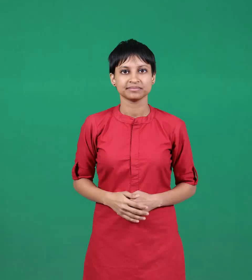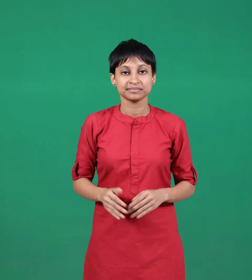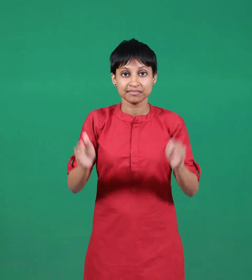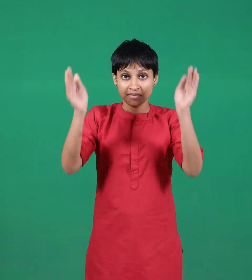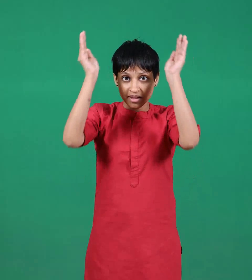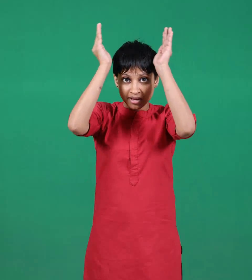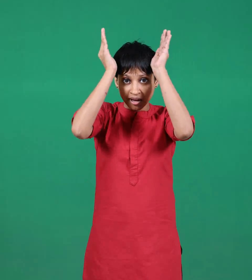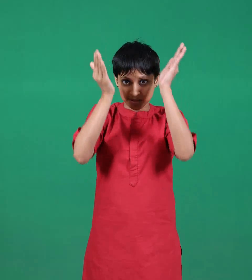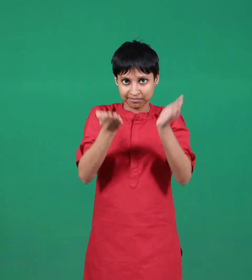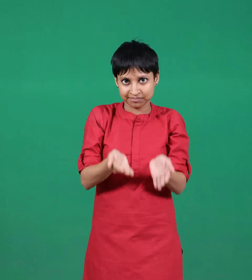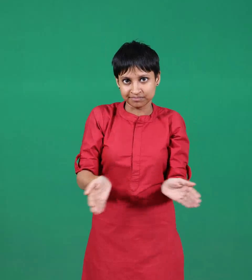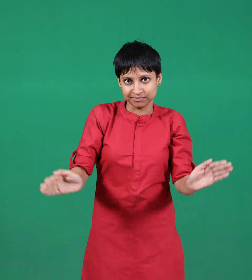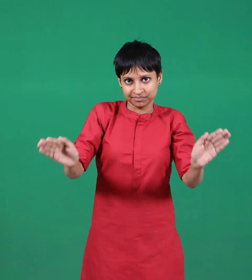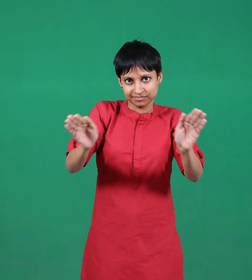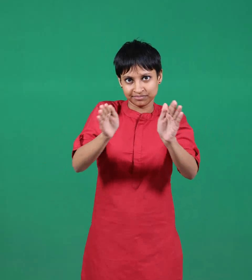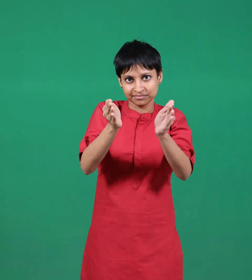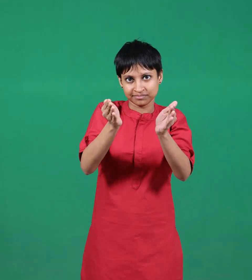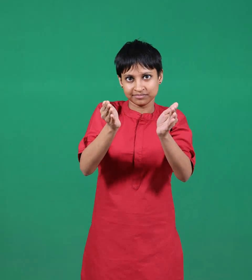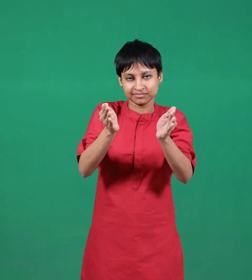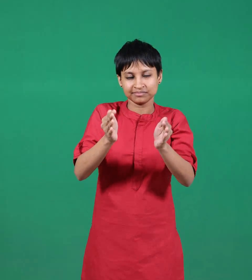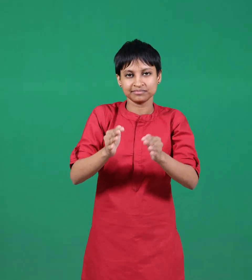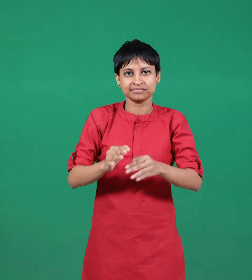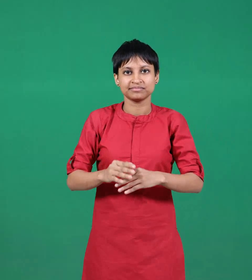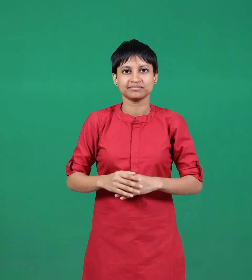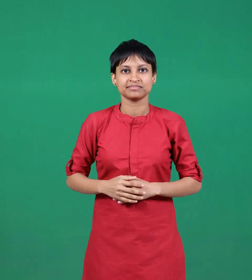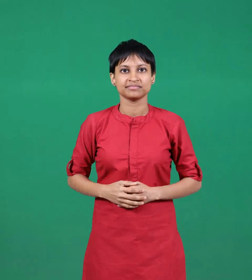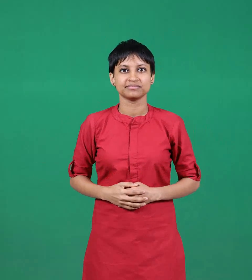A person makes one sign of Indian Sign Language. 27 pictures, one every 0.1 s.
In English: pot
